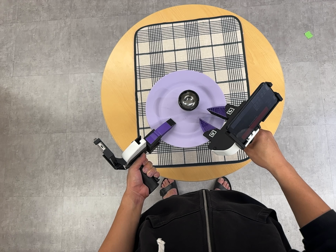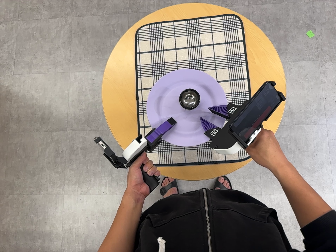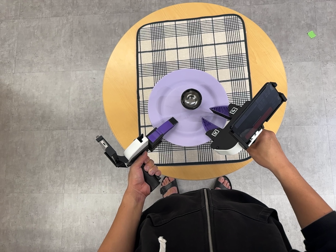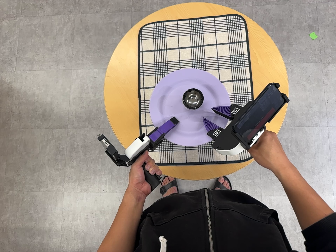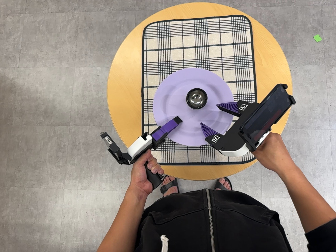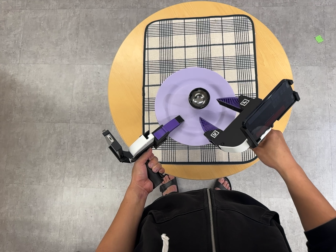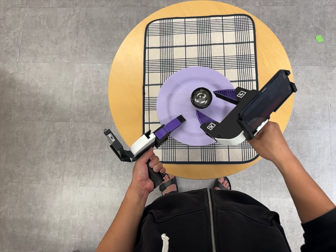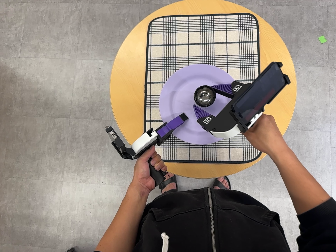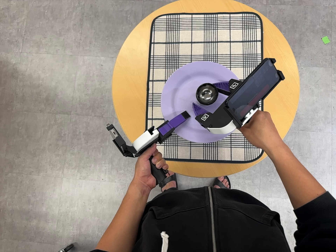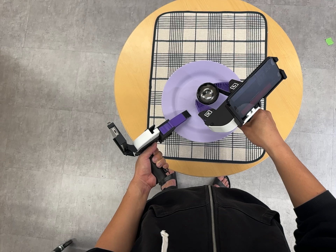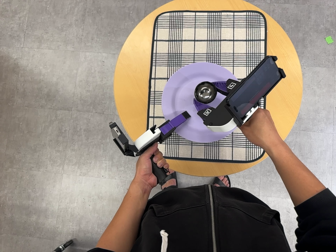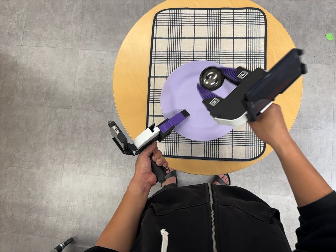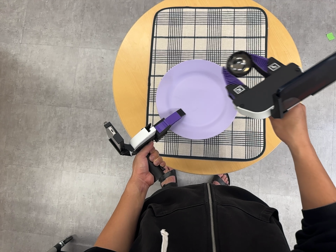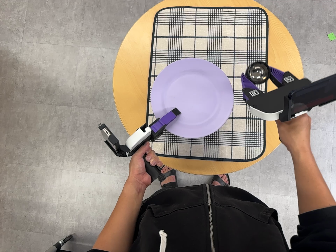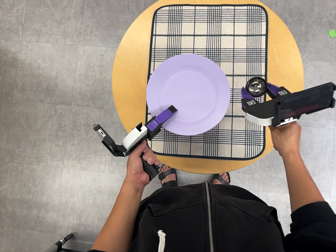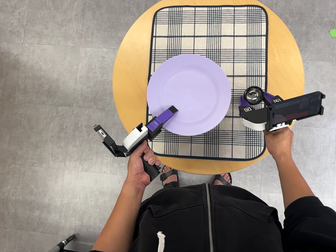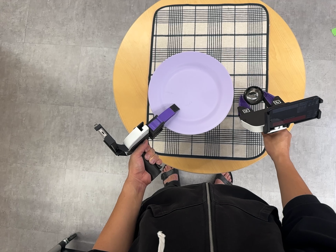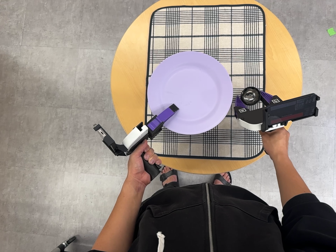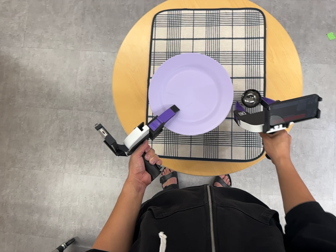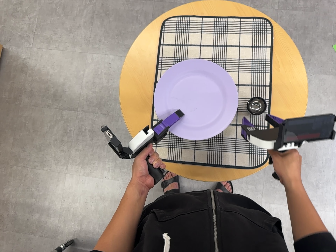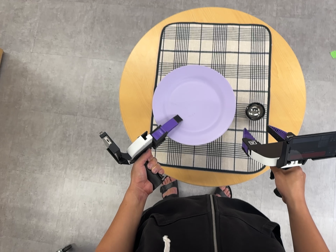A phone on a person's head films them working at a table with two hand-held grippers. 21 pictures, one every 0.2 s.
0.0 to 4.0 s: The camera travels to its left, about 4 cm, so close, fixed things drift to the right. It rolls about its line of sight by about 10 degrees, and the scene rotates clockwise.
The film runs forward here.
